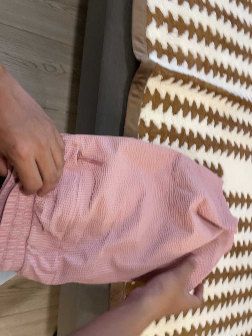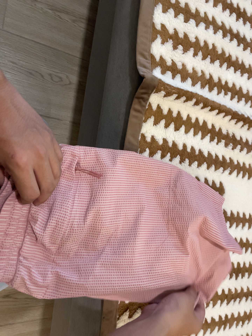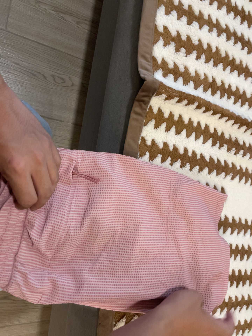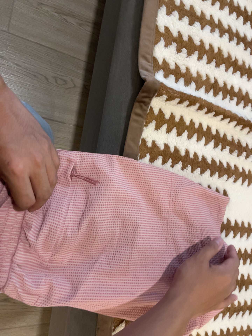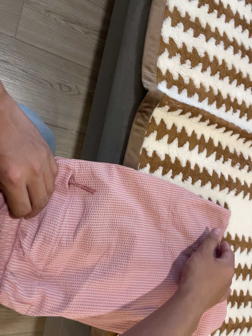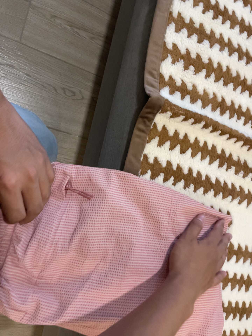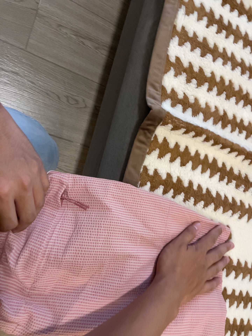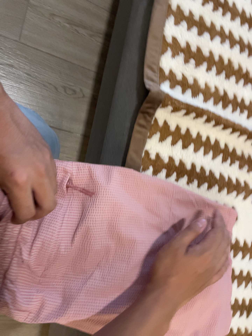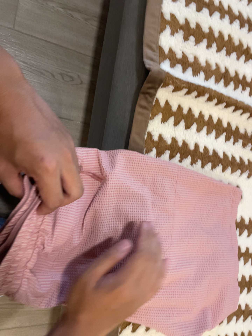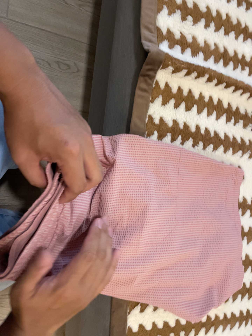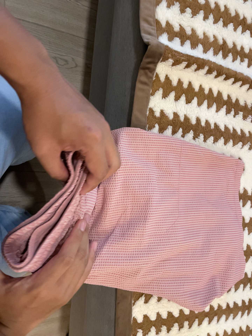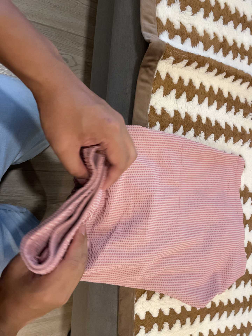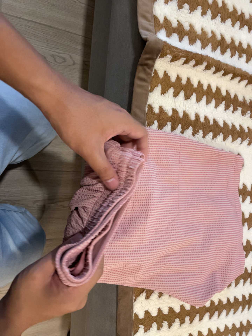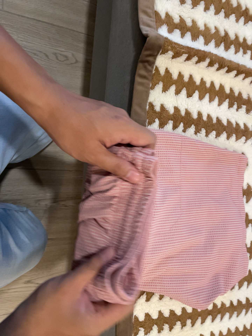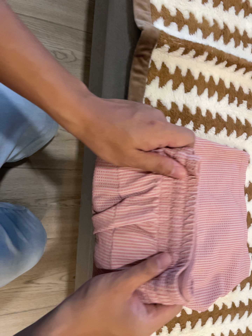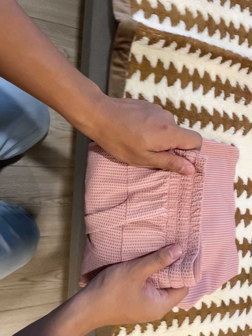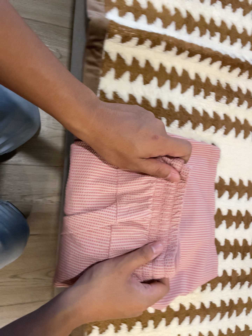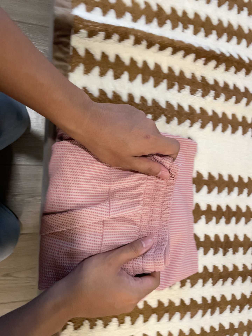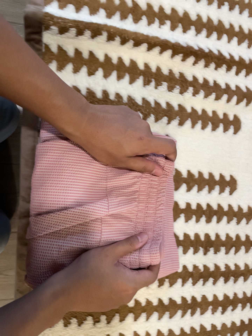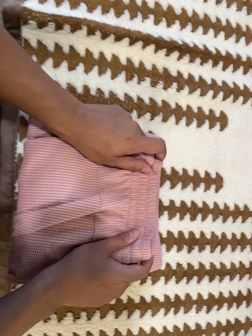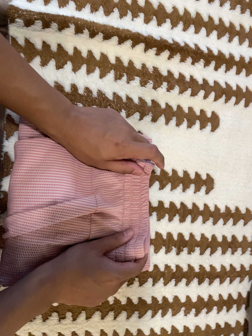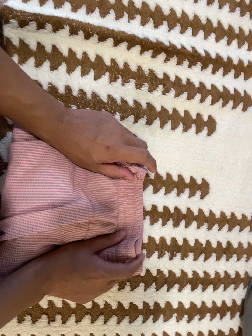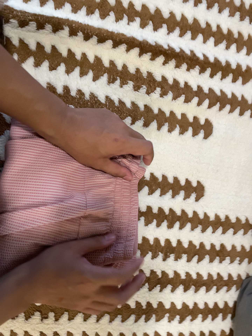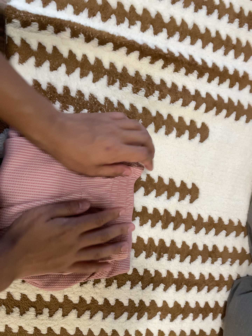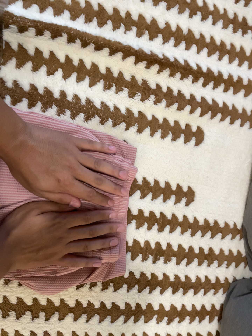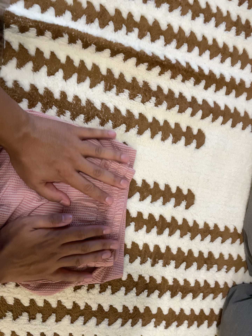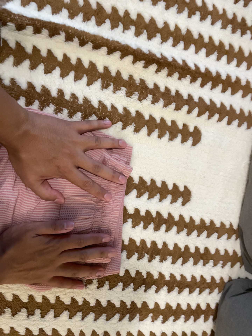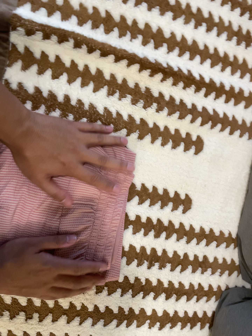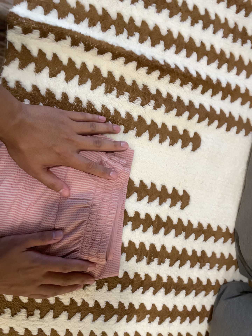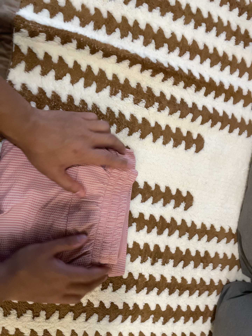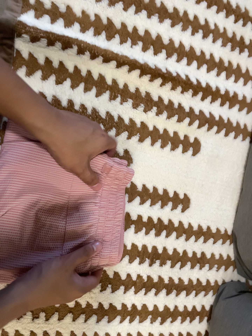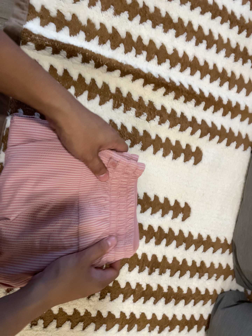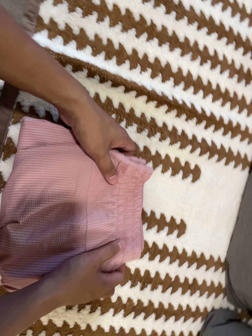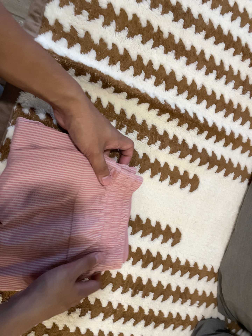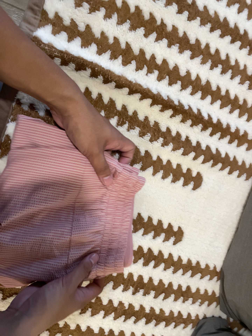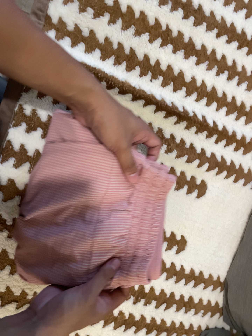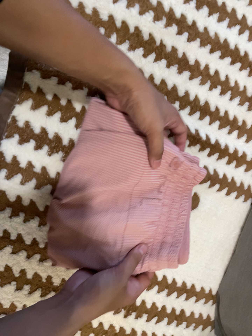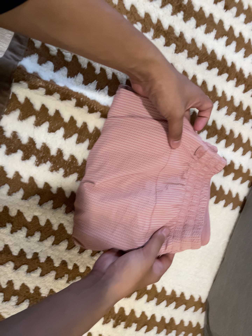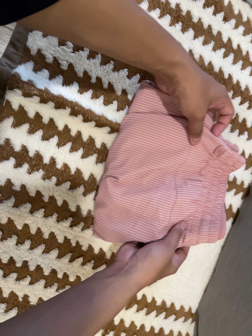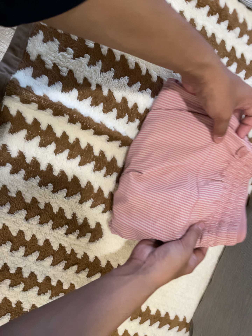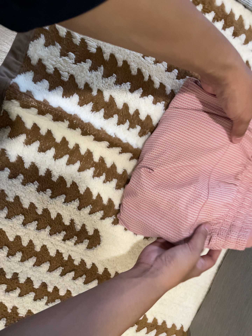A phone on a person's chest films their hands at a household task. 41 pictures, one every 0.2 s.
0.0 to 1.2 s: The camera rolls about its line of sight by about 10 degrees, and the scene rotates clockwise.
1.2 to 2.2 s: The camera rolls about its line of sight by about 10 degrees, and the scene rotates counterclockwise.
2.2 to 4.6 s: The camera pans to its left by about 10 degrees. It travels to its right, about 32 cm.
4.6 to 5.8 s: The camera shifts only a little, or ends up much as it began.
5.8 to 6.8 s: The camera travels toward the top of its view, about 6 cm, so close, fixed things drift downward. It rolls about its line of sight by about 10 degrees, and the scene rotates clockwise.
6.8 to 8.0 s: The camera travels toward the top of its view, about 9 cm, so close, fixed things drift downward.
The film runs forward here.
